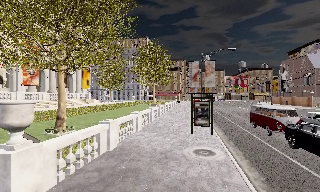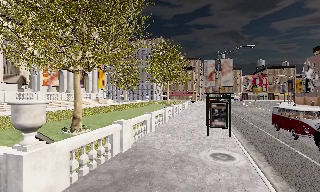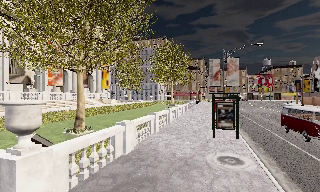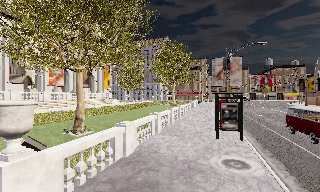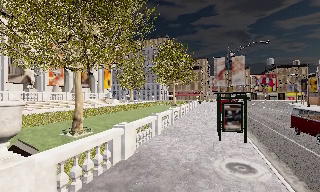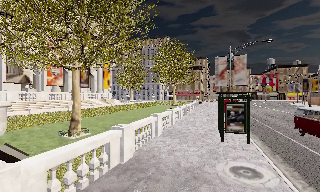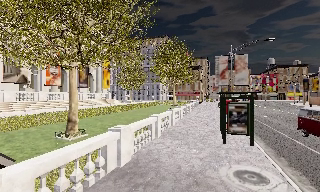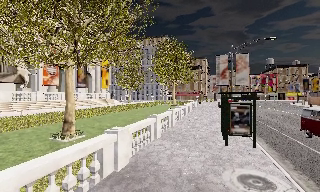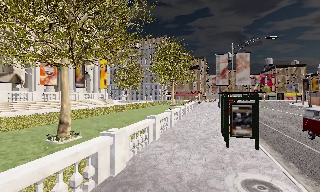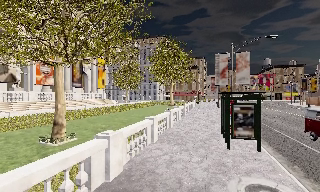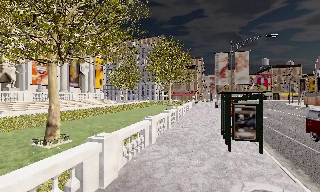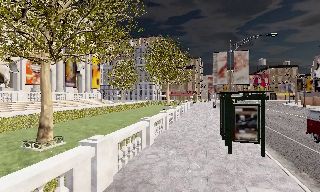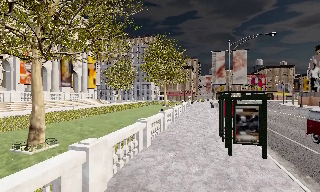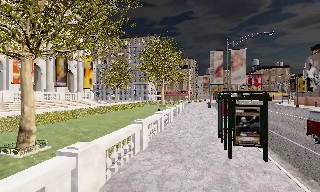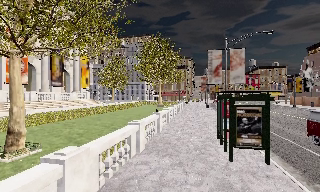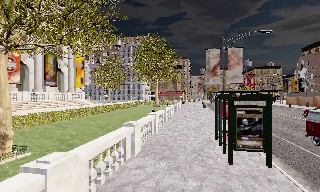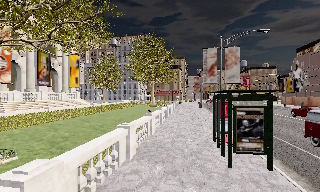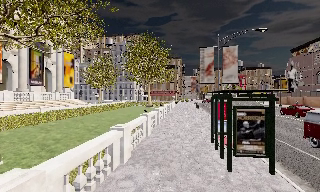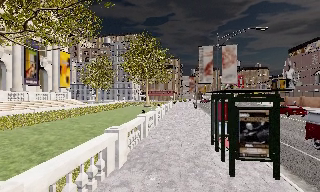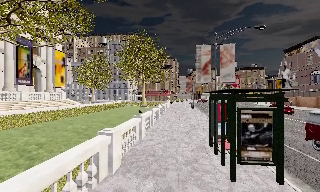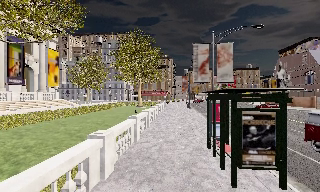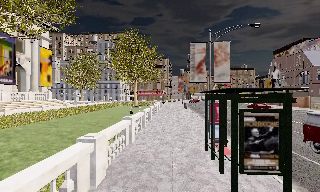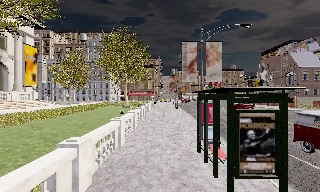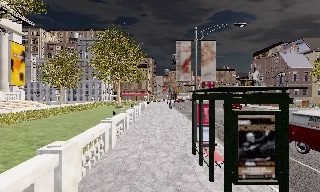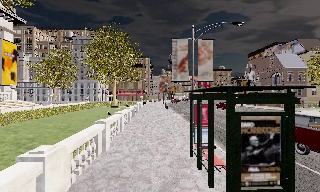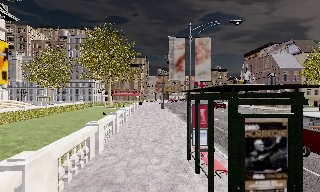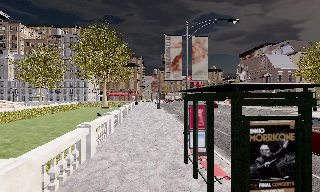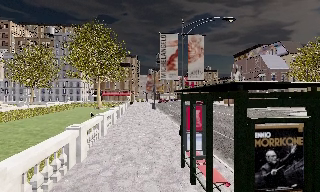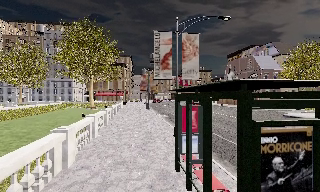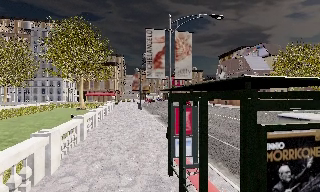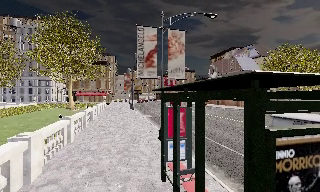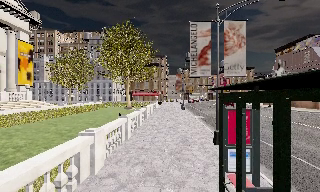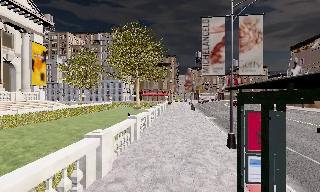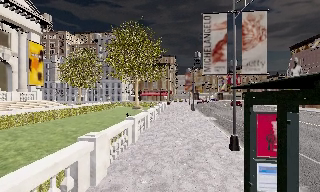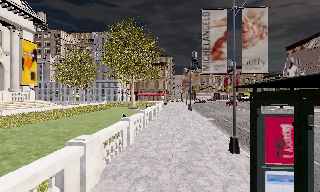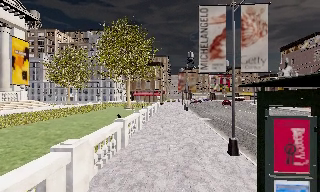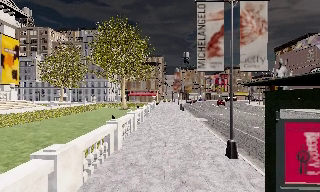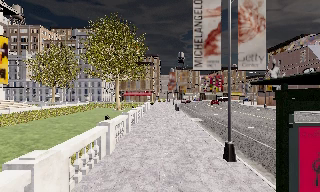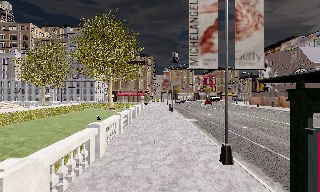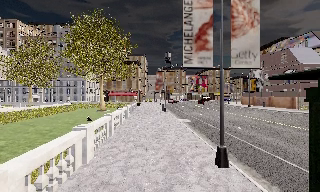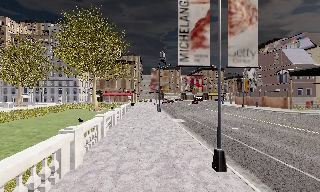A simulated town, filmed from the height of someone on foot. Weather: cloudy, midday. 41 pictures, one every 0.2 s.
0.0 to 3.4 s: The camera travels forward, about 5 m, so what stands in front looms larger.
3.4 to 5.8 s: The camera pans to its right, which is clockwise from overhead, by about 20 degrees. It travels forward, about 4 m, so what stands in front looms larger.
5.8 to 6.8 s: The camera swings to its left by about 15 degrees, and the scene slides to the right. It travels forward, about 2 m, so what stands in front looms larger.
6.8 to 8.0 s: The camera swings to its right by about 10 degrees, and the scene slides to the left. It travels forward, about 2 m, so what stands in front looms larger.
The film runs forward here.
